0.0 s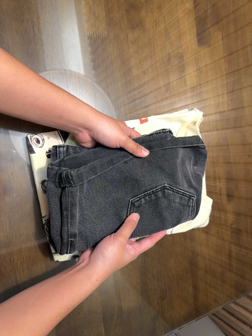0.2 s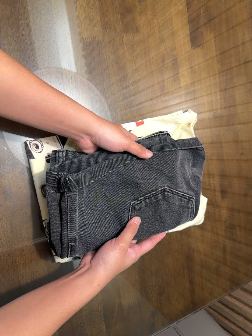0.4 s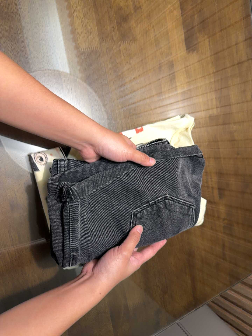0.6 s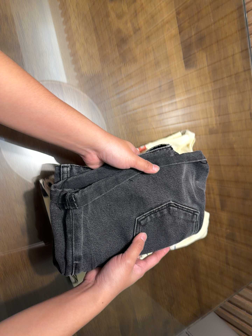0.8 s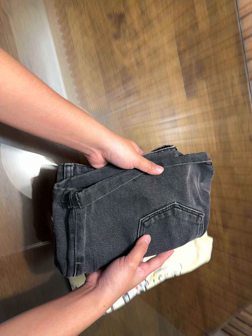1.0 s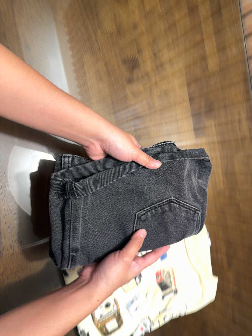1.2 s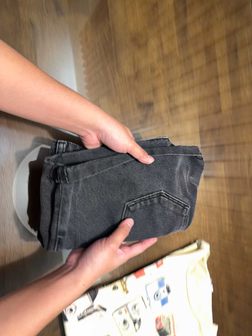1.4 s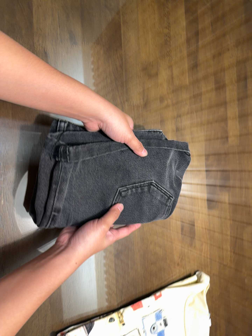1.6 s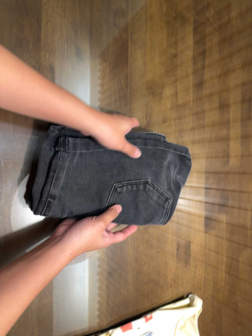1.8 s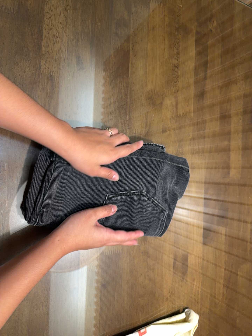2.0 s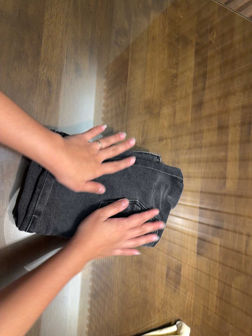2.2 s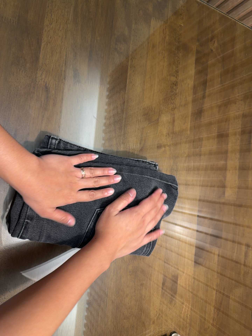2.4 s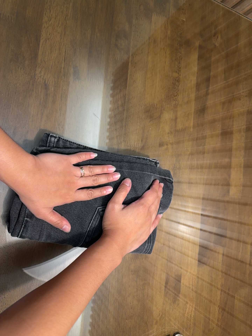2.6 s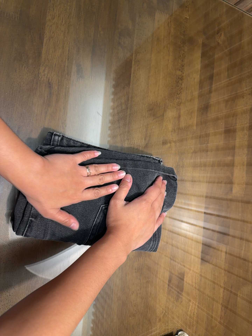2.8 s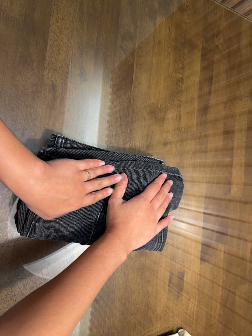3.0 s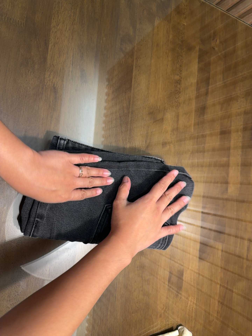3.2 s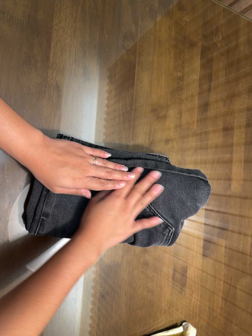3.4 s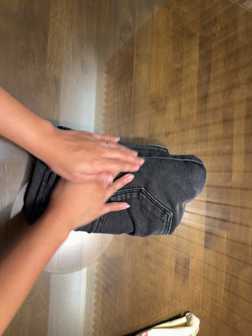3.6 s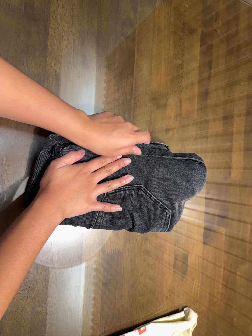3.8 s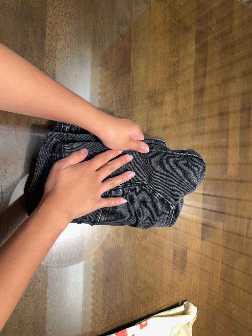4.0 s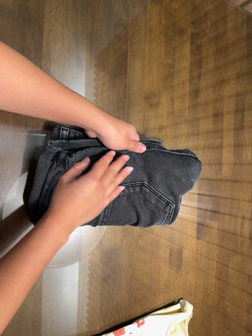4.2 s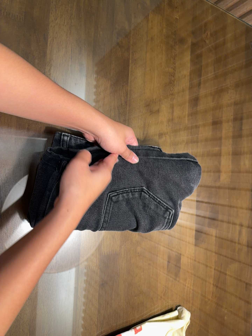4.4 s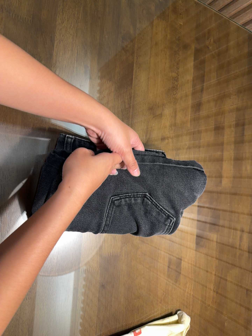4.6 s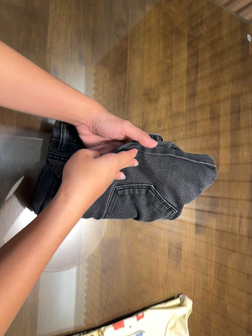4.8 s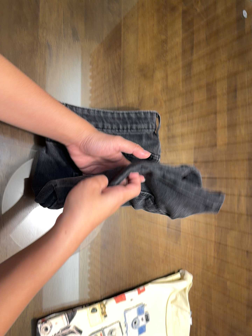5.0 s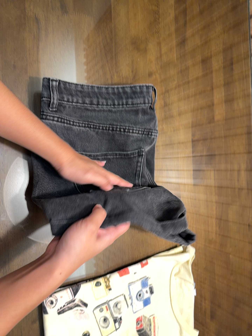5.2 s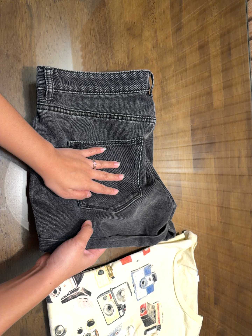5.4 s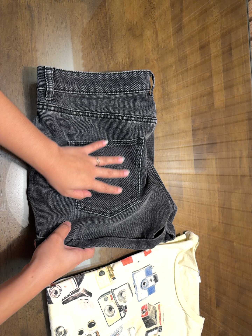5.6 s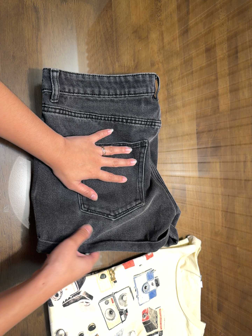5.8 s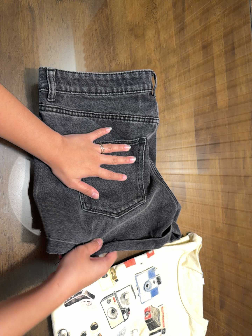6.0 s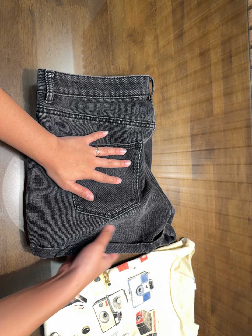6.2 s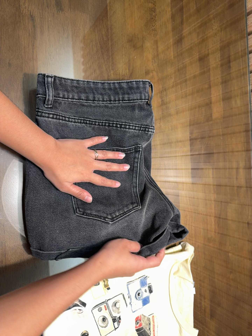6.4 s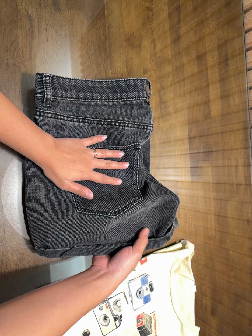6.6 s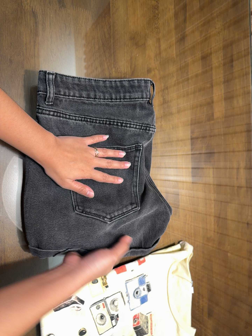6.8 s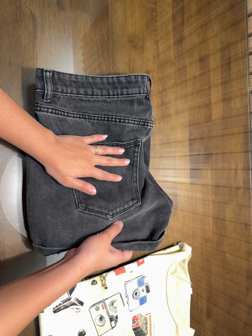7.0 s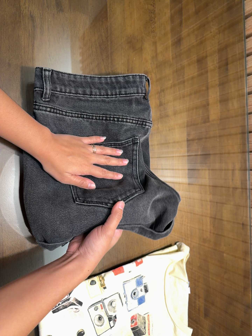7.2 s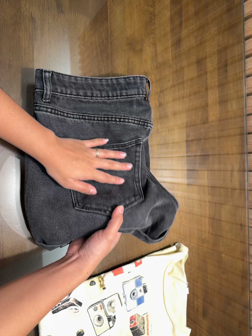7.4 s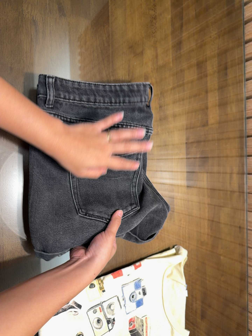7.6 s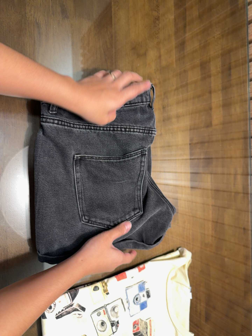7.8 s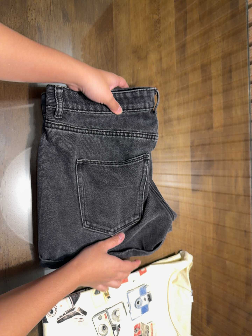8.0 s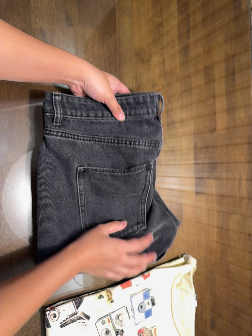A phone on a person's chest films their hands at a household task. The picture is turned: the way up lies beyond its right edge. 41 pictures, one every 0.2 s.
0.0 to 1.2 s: The camera travels toward the top of its view, about 28 cm, so close, fixed things drift downward.
1.2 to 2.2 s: The camera travels toward the top of its view, about 9 cm, so close, fixed things drift downward. It rolls about its line of sight by about 10 degrees, and the scene rotates clockwise.
2.2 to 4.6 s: The camera shifts only a little, or ends up much as it began.
4.6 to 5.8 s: The camera travels toward the bottom of its view, about 8 cm, so close, fixed things drift upward.
5.8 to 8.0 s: The camera shifts only a little, or ends up much as it began.
The film runs backward here.
